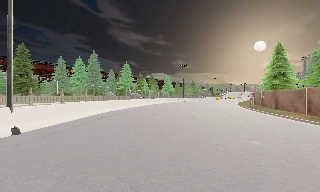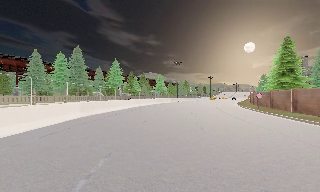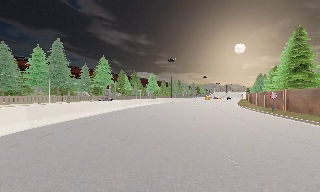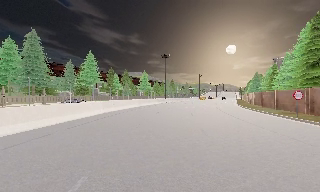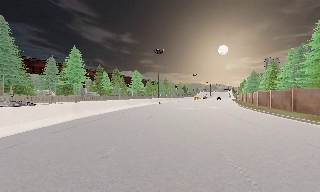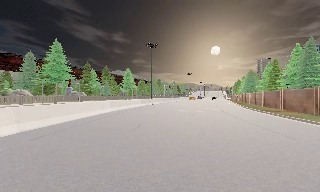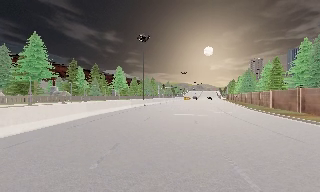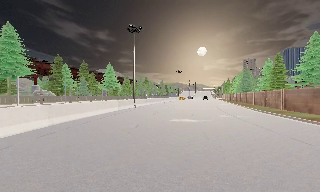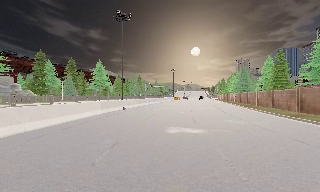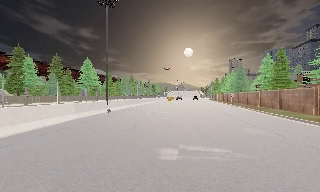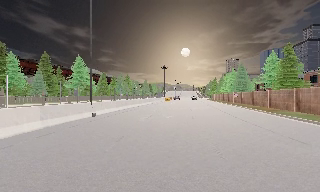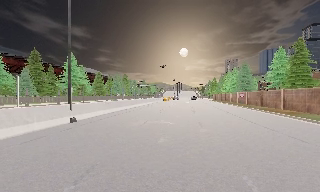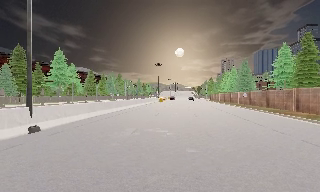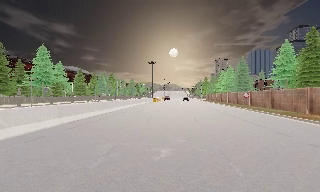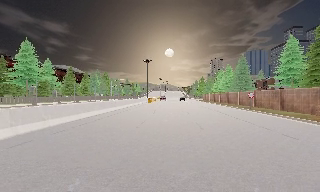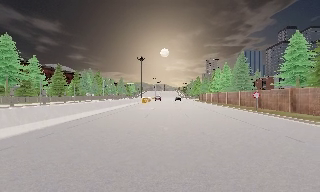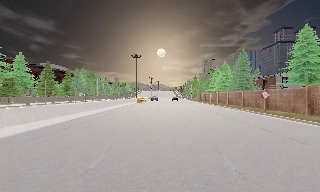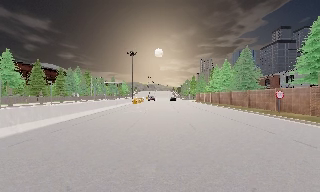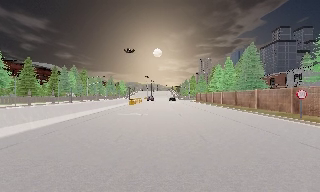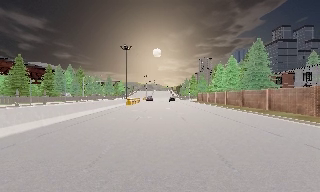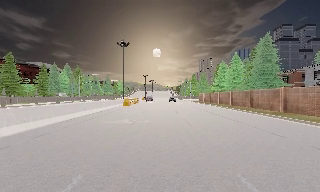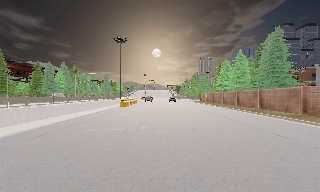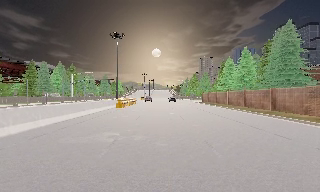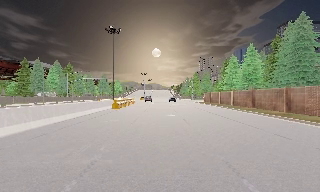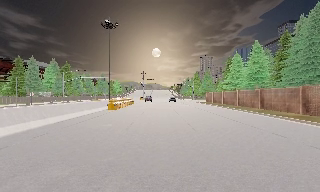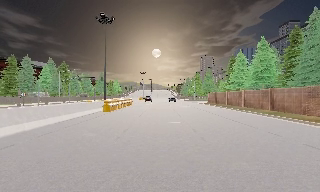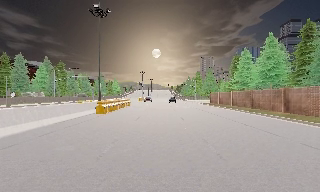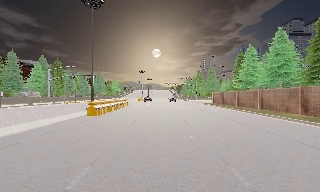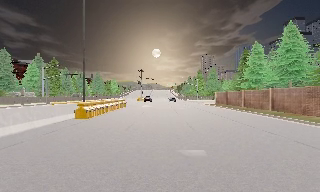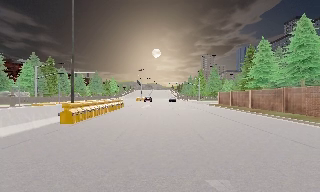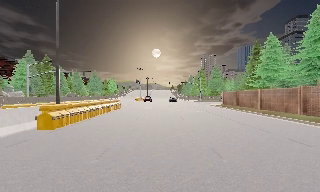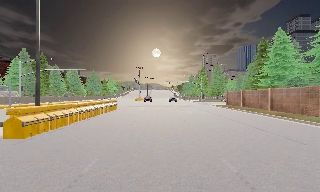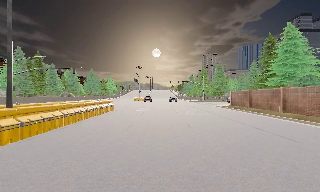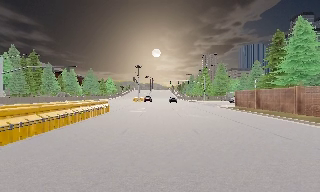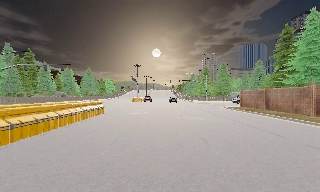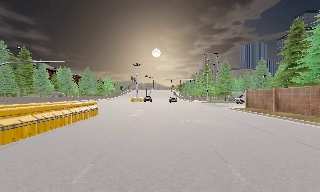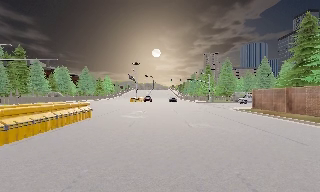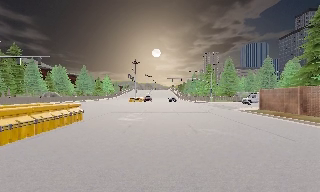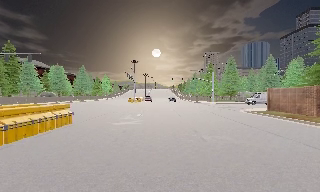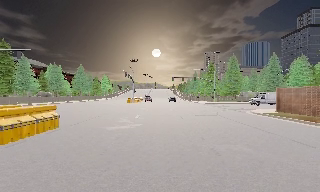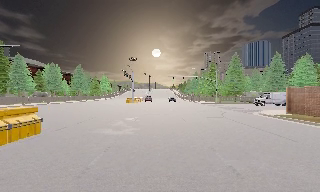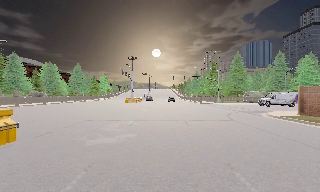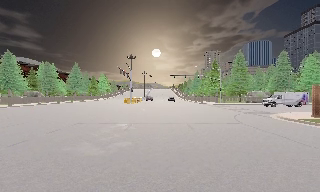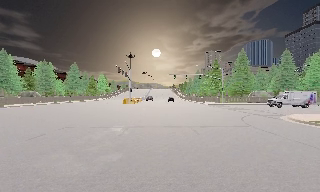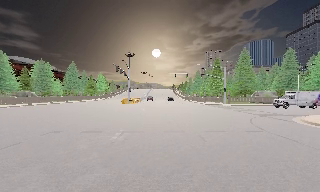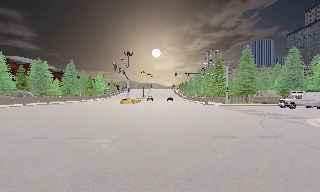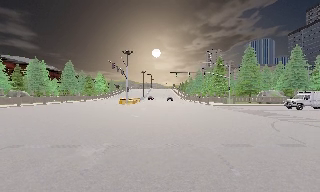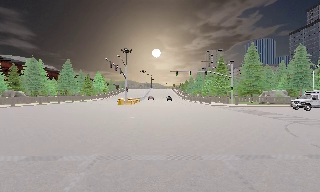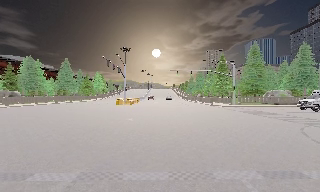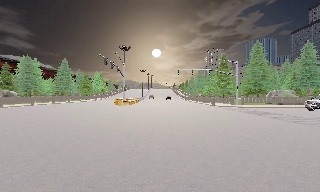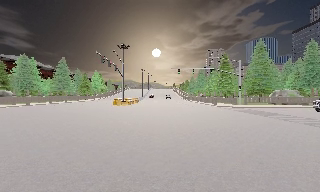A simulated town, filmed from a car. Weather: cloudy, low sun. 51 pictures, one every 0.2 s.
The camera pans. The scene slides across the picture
to the left.
The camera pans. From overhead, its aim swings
clockwise.
0.0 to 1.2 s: The camera swings to its right by about 15 degrees, and the scene slides to the left. It travels forward, about 25 m, so what stands in front looms larger.
1.2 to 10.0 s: The camera swings to its right by about 20 degrees, and the scene slides to the left. It travels forward, about 85 m, so what stands in front looms larger. It loses speed.
The film runs forward here.
